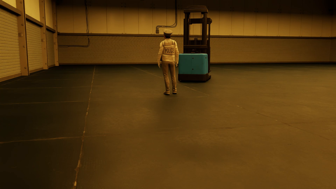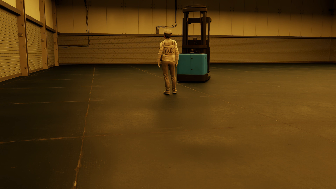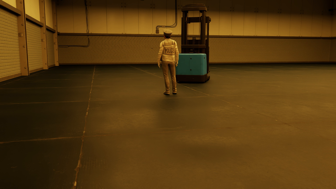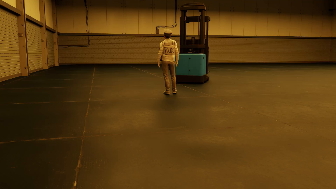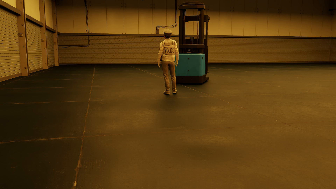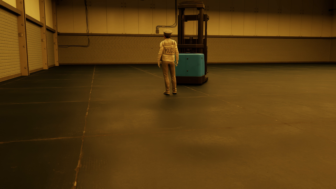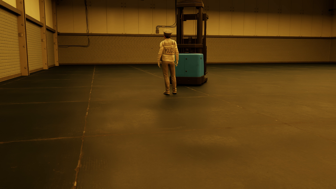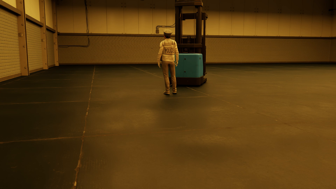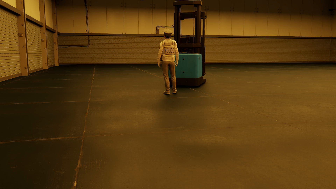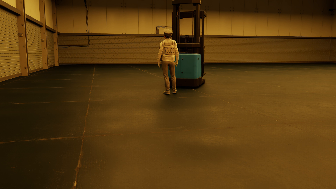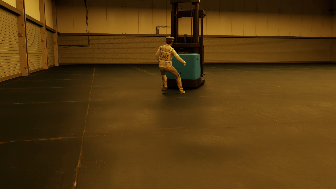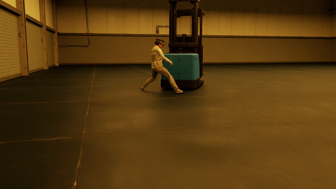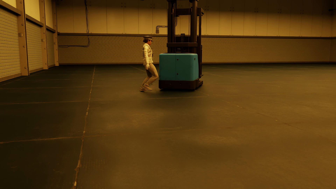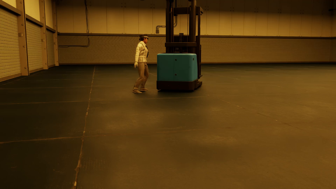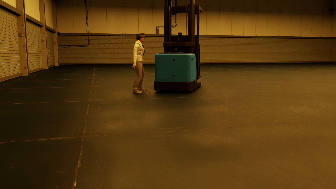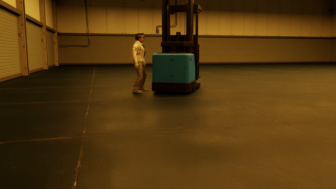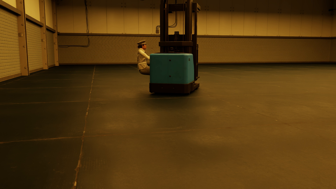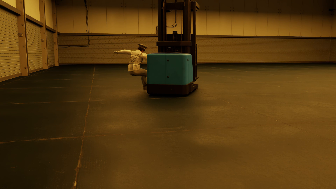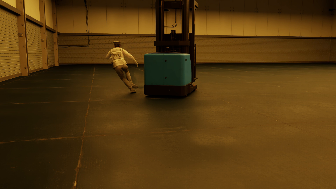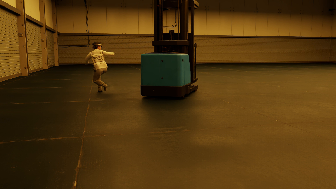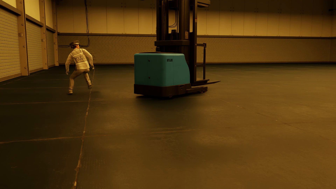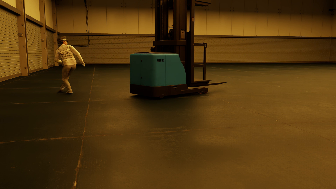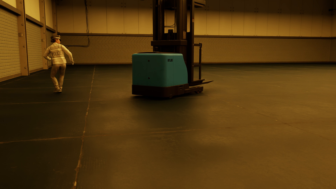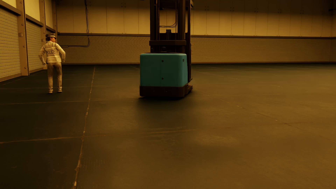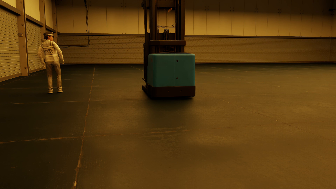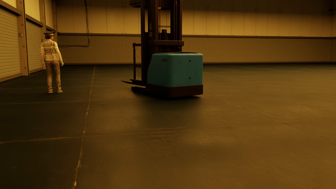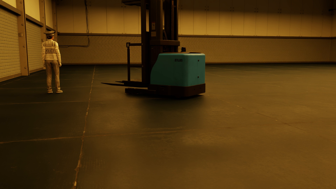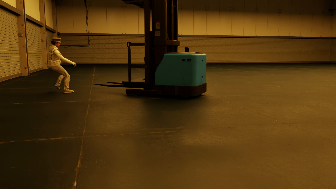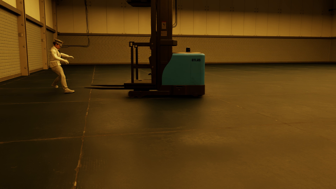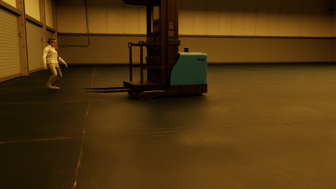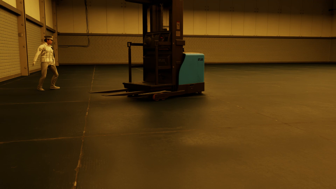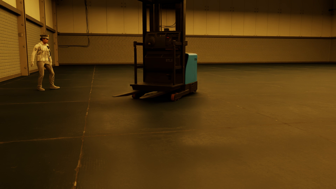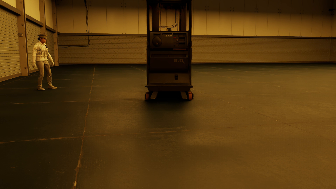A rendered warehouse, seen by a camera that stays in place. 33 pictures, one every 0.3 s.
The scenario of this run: Near miss between a forklift and a person.
